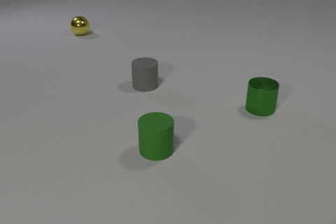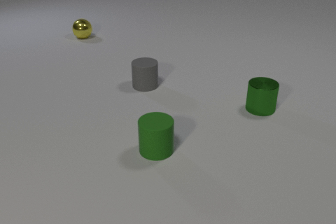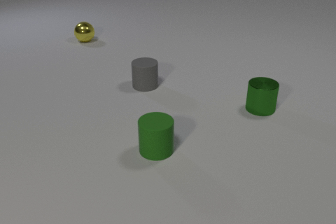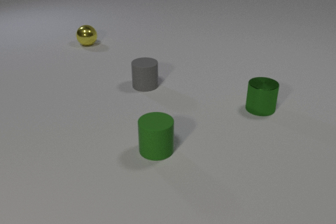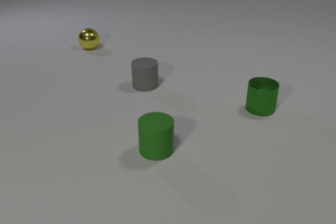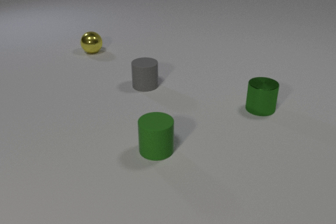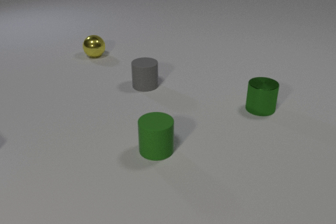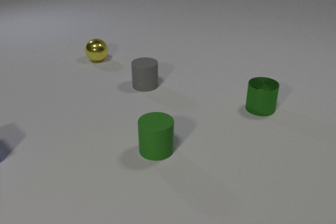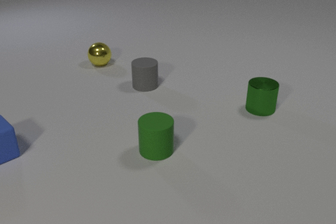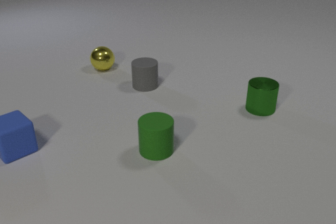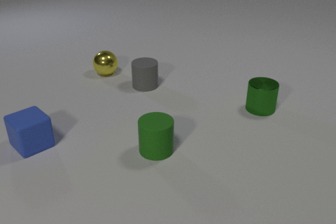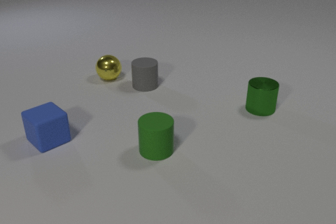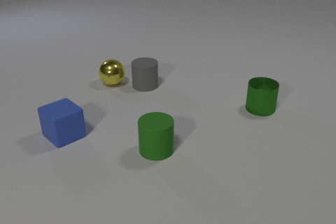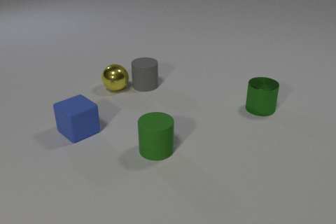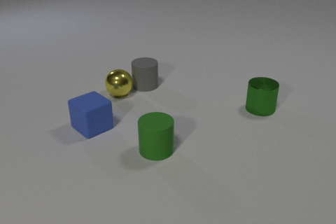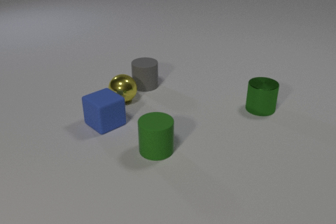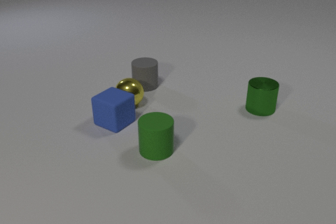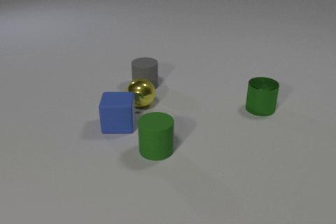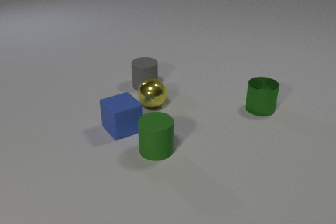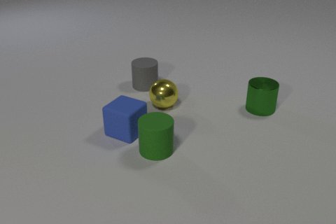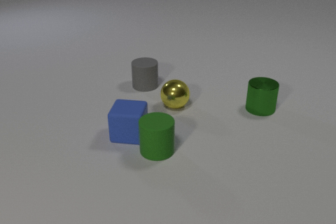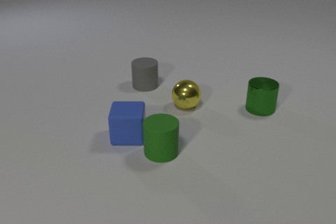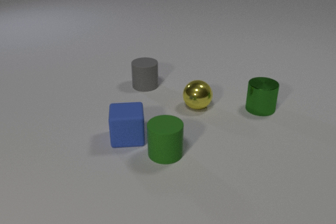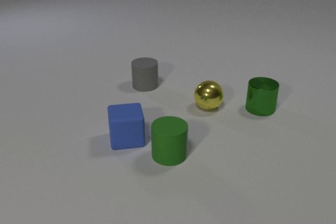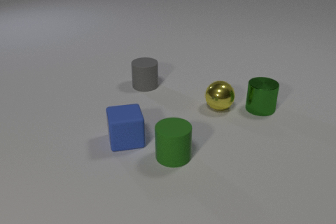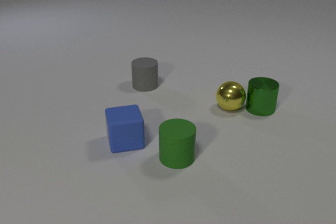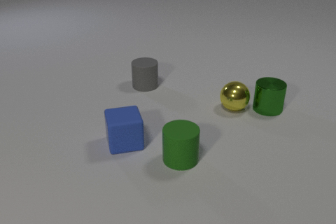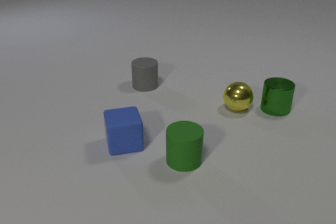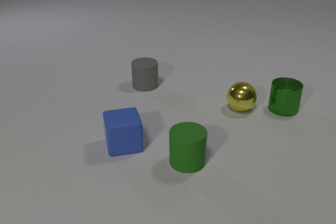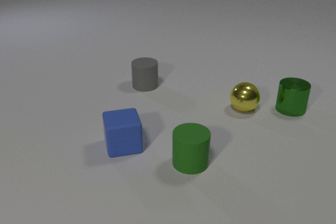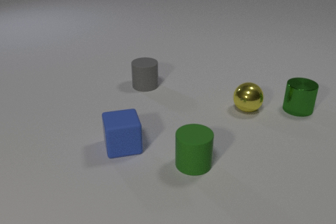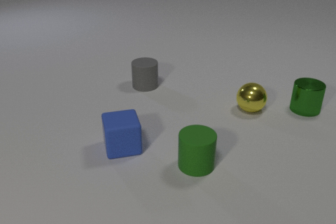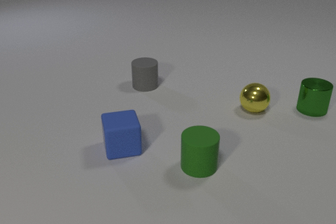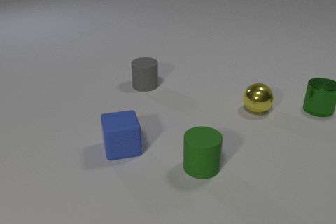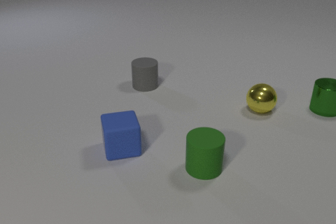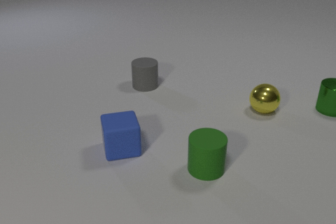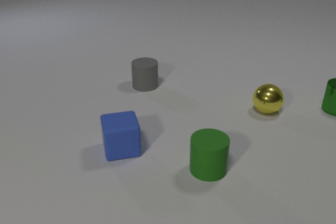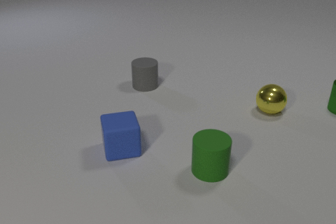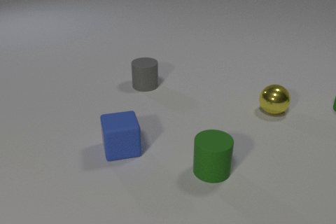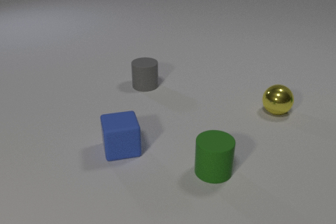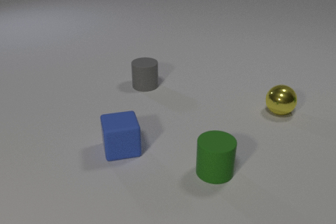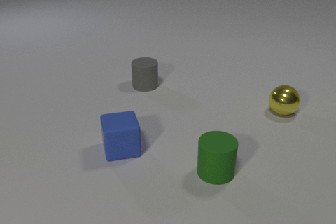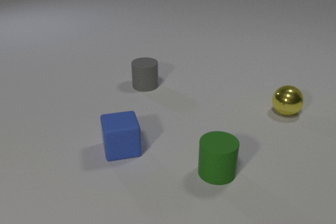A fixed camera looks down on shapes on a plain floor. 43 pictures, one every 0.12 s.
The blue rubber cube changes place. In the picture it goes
to the right.
The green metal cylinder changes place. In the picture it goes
to the right.
0.00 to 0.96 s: The blue rubber cube comes in at the left edge, slides to the right. The yellow metal sphere rolls toward the camera.
0.96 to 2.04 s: The blue rubber cube slides to the right. The yellow metal sphere rolls toward the camera. The blue rubber cube and the yellow metal sphere collide.
2.04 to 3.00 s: The blue rubber cube slides toward the camera. The yellow metal sphere rolls to the right. The green rubber cylinder slides to the right and toward the camera. The blue rubber cube and the green rubber cylinder collide. The yellow metal sphere and the green metal cylinder collide.
3.00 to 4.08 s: The blue rubber cube slides toward the camera. The yellow metal sphere rolls to the right. The green rubber cylinder slides to the right and toward the camera. The green metal cylinder slides to the right.
4.08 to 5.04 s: The yellow metal sphere rolls to the right. The green rubber cylinder slides to the right. The green metal cylinder slides to the right and away from the camera, leaves at the right edge.
Are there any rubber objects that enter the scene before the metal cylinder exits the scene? yes.
How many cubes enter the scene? 1.
How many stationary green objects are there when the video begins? 2.
